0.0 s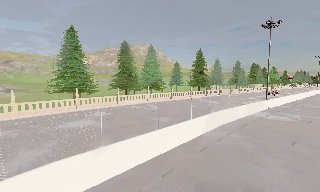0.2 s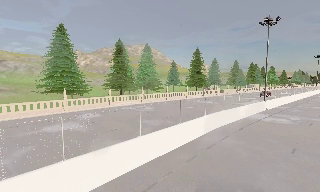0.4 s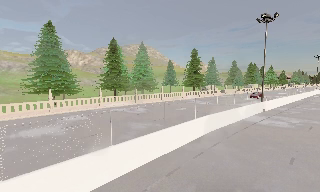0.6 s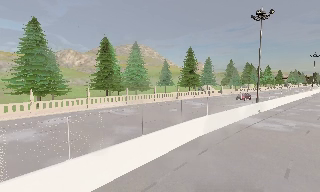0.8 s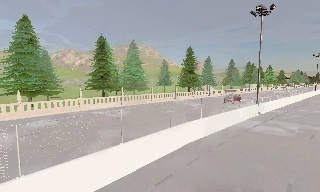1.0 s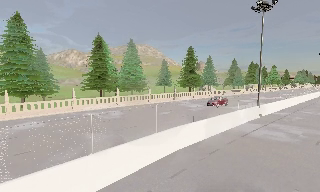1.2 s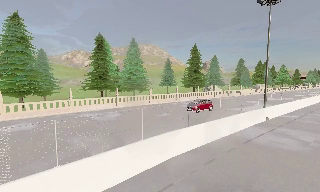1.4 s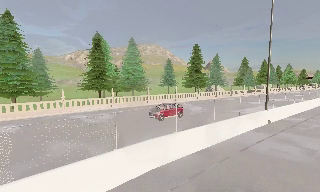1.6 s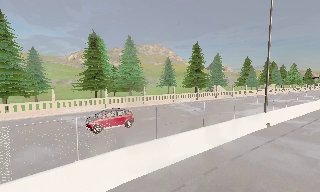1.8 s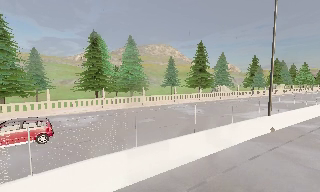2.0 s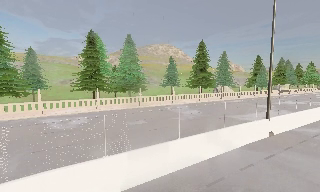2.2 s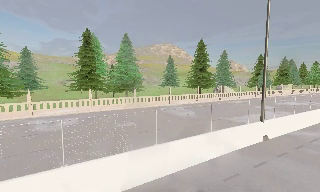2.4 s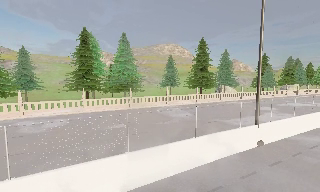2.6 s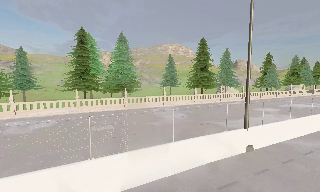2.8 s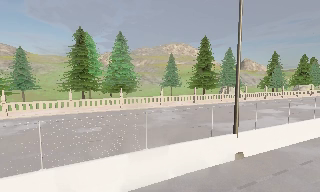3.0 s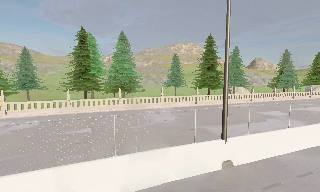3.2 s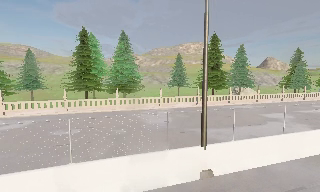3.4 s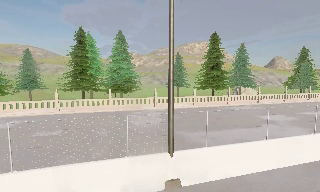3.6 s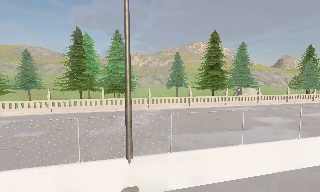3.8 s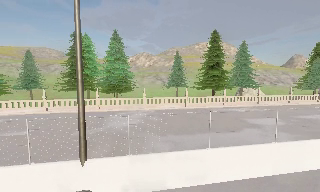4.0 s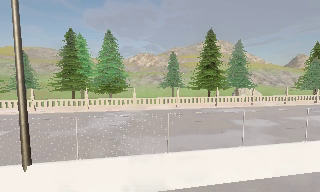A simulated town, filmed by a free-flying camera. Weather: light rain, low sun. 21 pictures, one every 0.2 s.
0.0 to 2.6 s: The camera pans to its left, which is counterclockwise from overhead, by about 15 degrees. It travels to its right and forward, about 18 m, so close, fixed things drift to the left.
2.6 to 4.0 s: The camera pans to its left, which is counterclockwise from overhead, by about 15 degrees. It travels to its right, about 11 m, so close, fixed things drift to the left.
The film runs forward here.
